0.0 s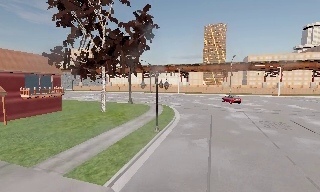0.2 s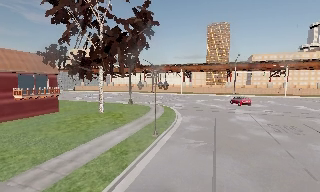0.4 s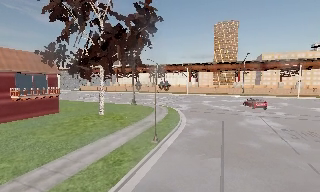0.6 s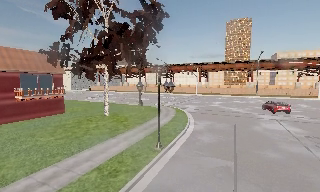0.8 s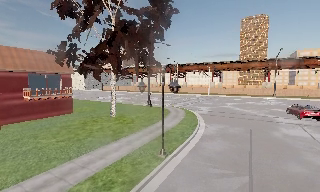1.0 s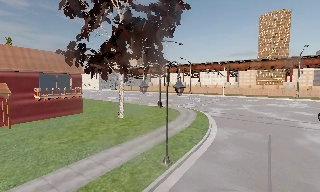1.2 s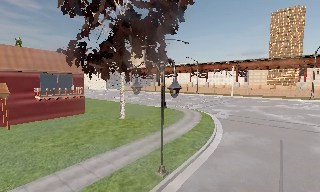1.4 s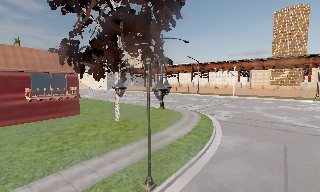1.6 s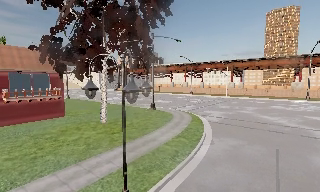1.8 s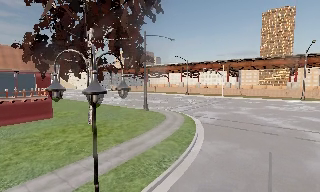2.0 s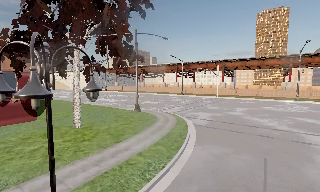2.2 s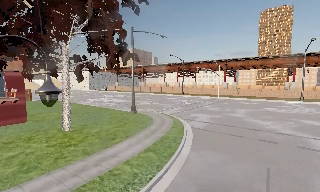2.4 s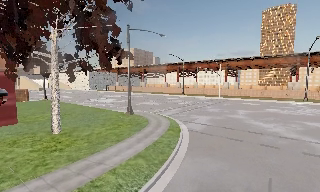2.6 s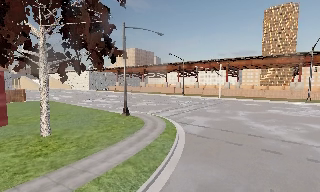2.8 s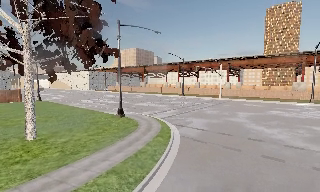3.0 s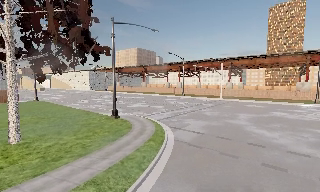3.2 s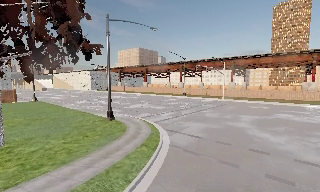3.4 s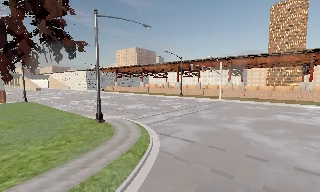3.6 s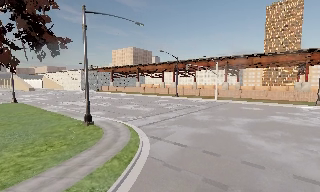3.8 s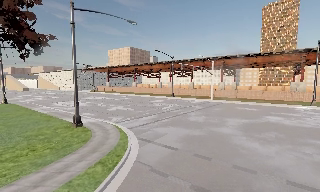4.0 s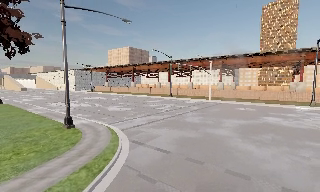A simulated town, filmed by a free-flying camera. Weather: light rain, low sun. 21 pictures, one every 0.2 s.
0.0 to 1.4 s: The camera pans to its left, which is counterclockwise from overhead, by about 20 degrees. It travels forward and to its right, about 7 m, so what stands in front looms larger.
1.4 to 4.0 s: The camera travels forward and to its right, about 12 m, so what stands in front looms larger.
The film runs backward here.
